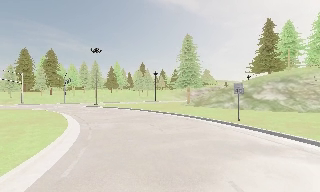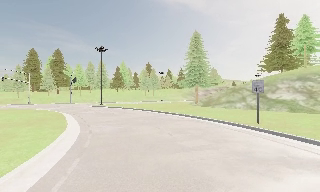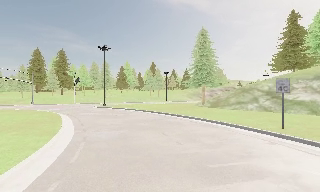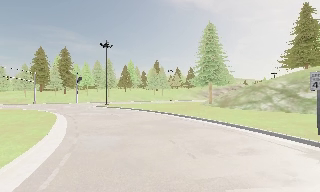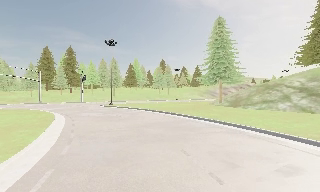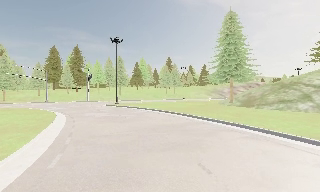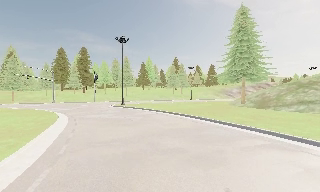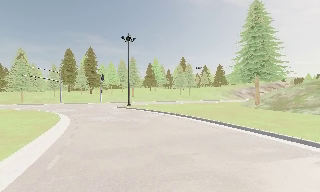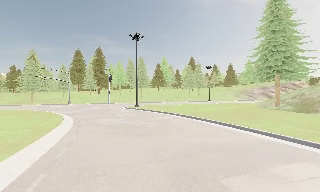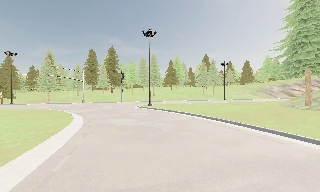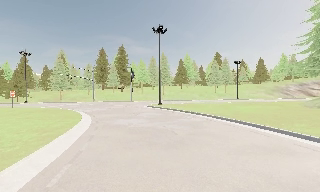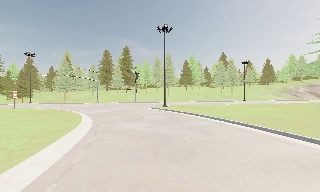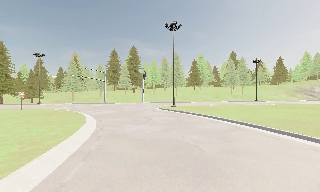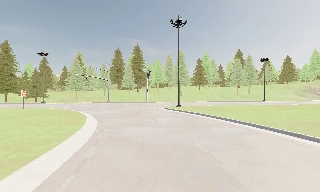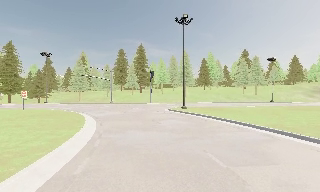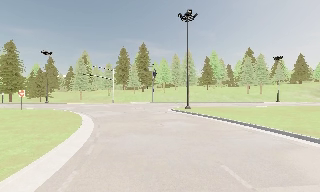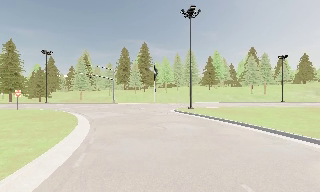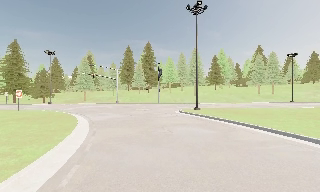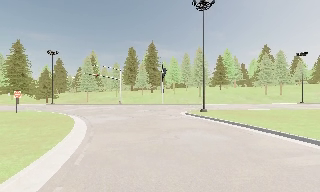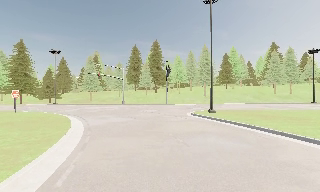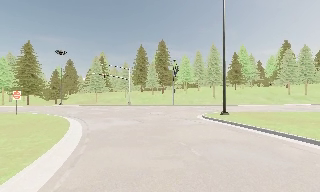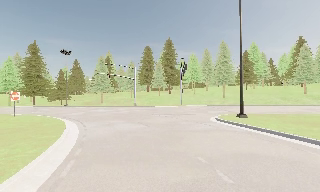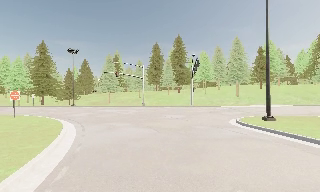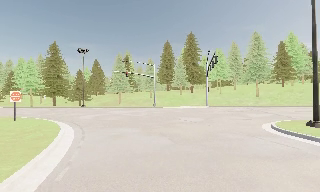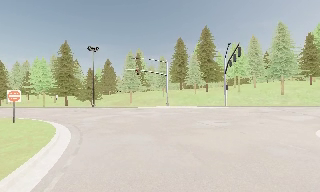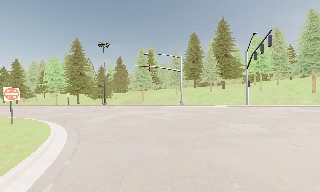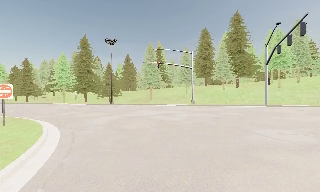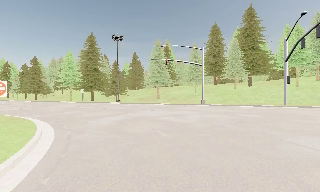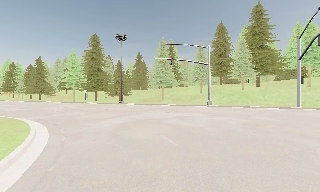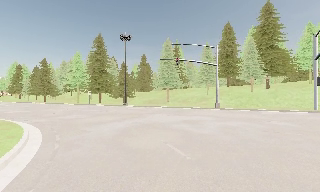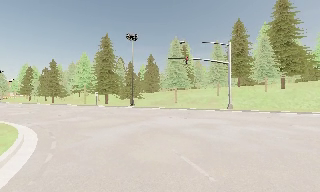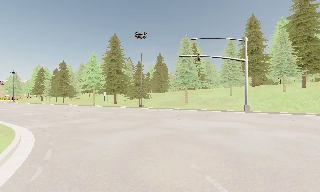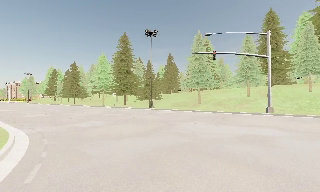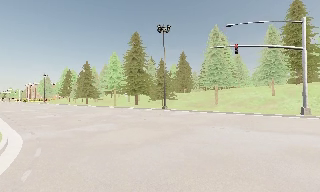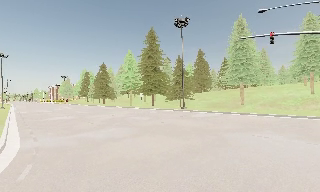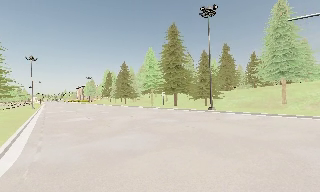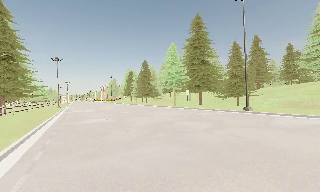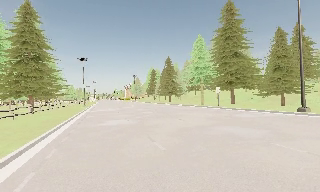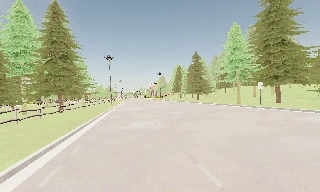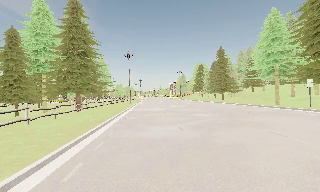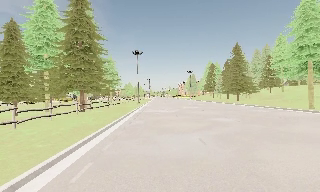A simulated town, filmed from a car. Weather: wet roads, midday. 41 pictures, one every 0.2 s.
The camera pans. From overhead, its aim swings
counterclockwise.
The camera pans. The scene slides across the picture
to the right.
0.0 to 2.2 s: The scene slides to the right, as the camera pans about 25 degrees to its left. It travels forward, about 13 m, so what stands in front looms larger.
2.2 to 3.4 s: The camera travels forward, about 5 m, so what stands in front looms larger.
3.4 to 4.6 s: The camera pans to its left, which is counterclockwise from overhead, by about 15 degrees. It travels forward, about 8 m, so what stands in front looms larger. It gains speed.
4.6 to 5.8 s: The camera pans to its left, which is counterclockwise from overhead, by about 15 degrees. It travels forward, about 8 m, so what stands in front looms larger. It loses speed.
5.8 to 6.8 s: The camera pans to its left, which is counterclockwise from overhead, by about 20 degrees. It travels forward, about 7 m, so what stands in front looms larger. It gains speed.
6.8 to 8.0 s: The camera swings to its left by about 40 degrees, and the scene slides to the right. It travels forward, about 13 m.
The film runs forward here.
